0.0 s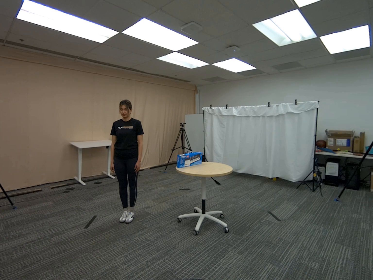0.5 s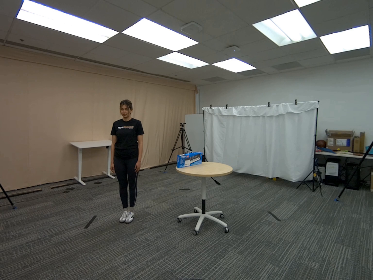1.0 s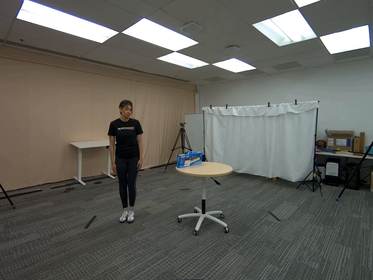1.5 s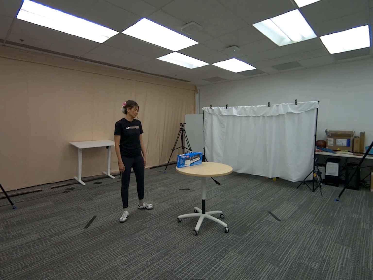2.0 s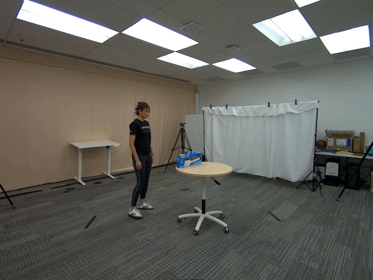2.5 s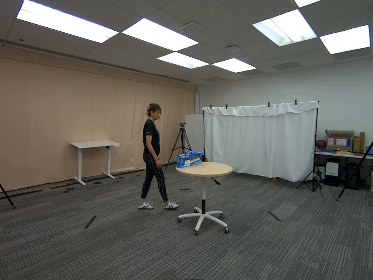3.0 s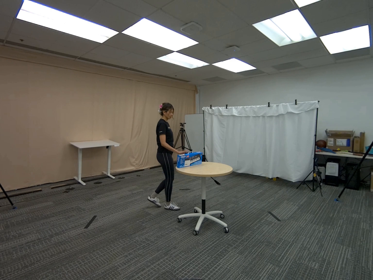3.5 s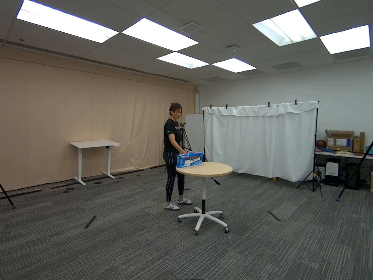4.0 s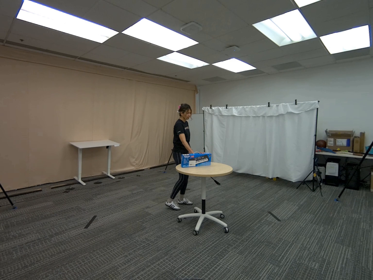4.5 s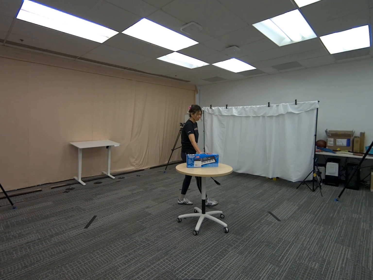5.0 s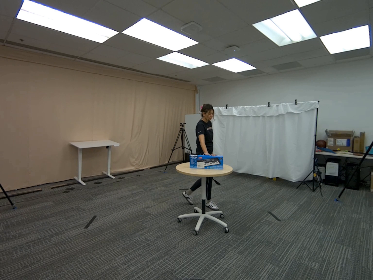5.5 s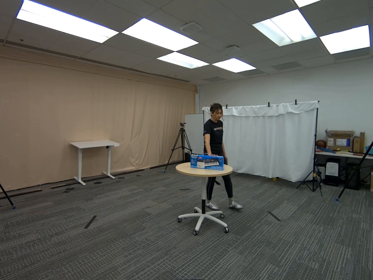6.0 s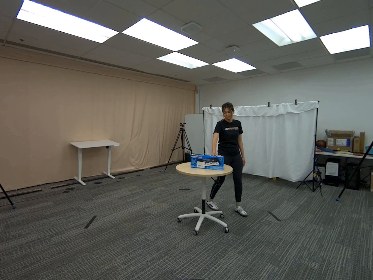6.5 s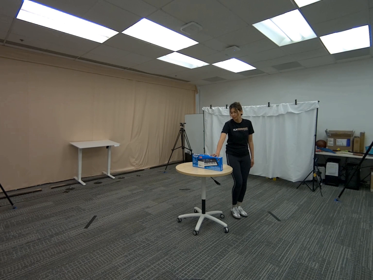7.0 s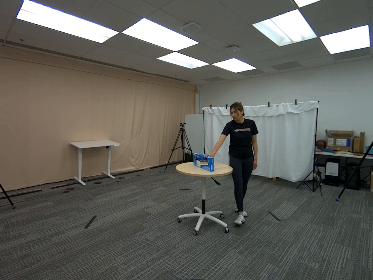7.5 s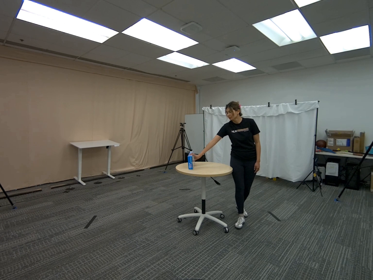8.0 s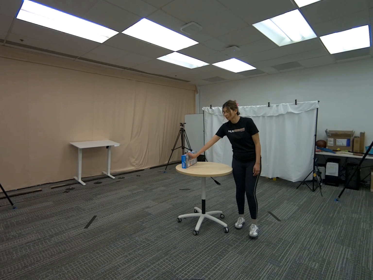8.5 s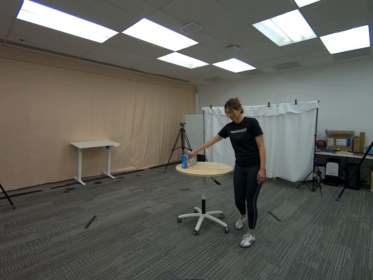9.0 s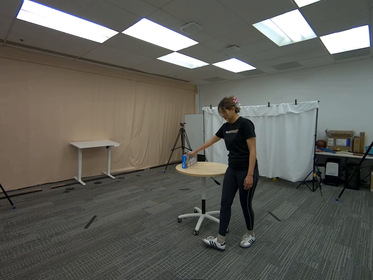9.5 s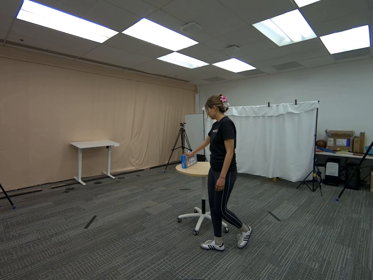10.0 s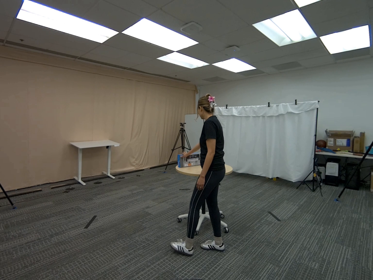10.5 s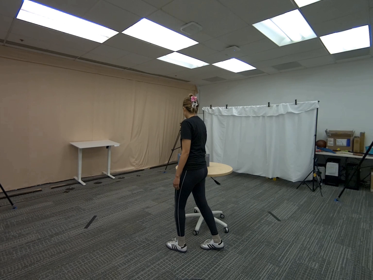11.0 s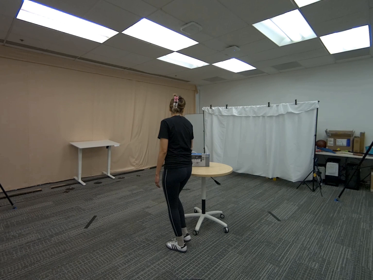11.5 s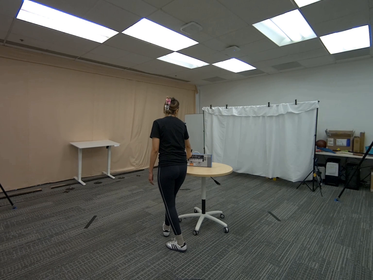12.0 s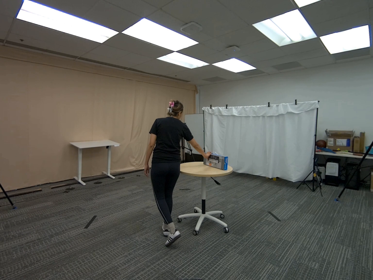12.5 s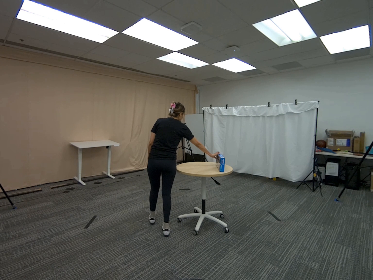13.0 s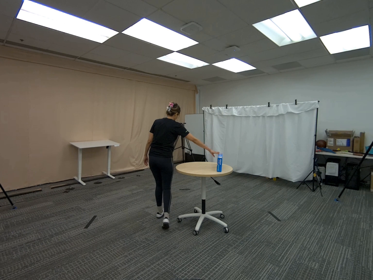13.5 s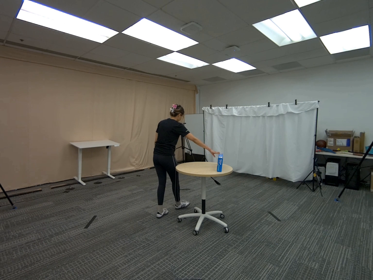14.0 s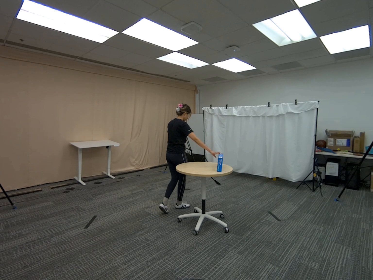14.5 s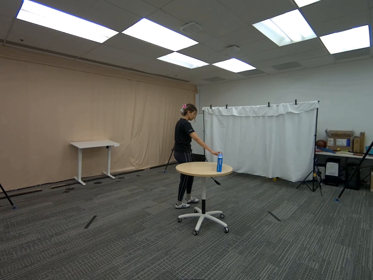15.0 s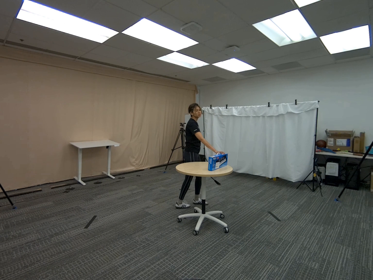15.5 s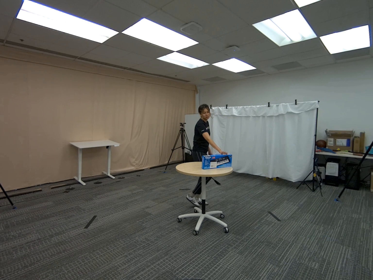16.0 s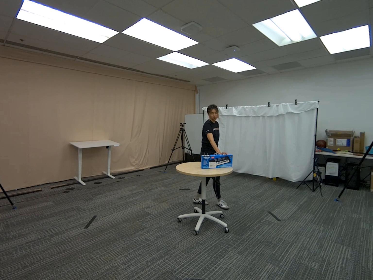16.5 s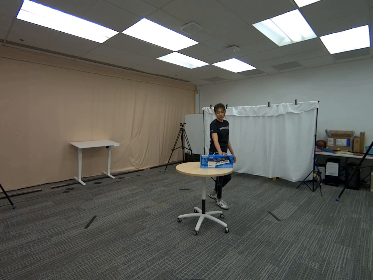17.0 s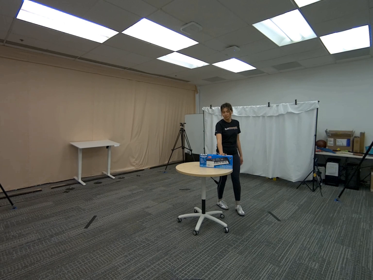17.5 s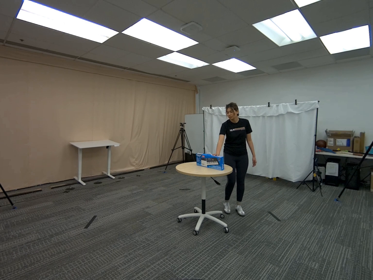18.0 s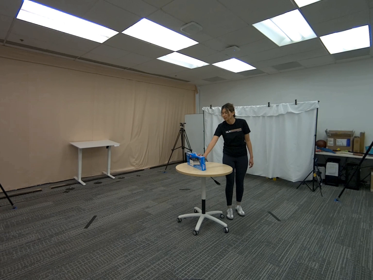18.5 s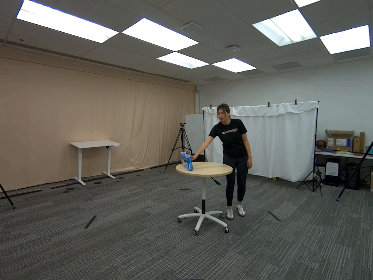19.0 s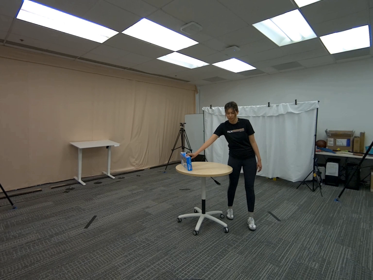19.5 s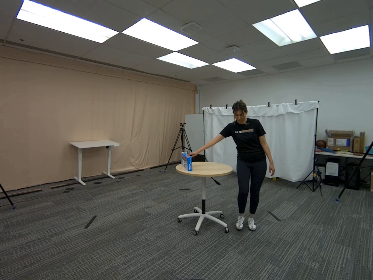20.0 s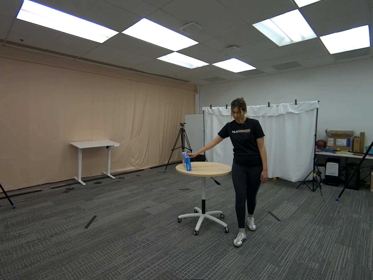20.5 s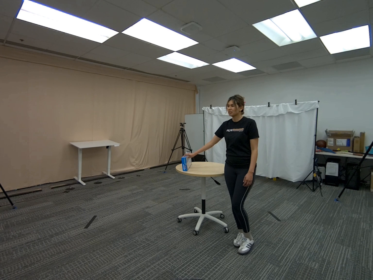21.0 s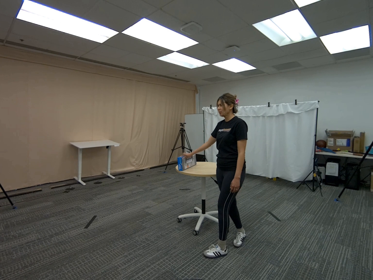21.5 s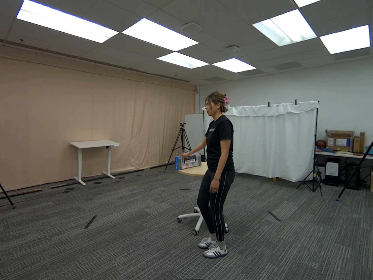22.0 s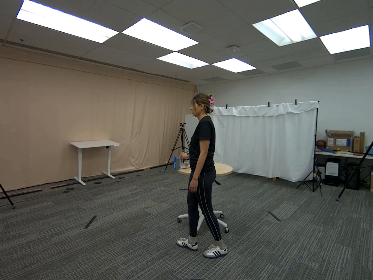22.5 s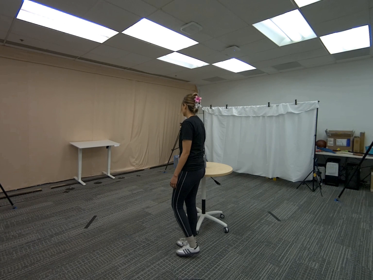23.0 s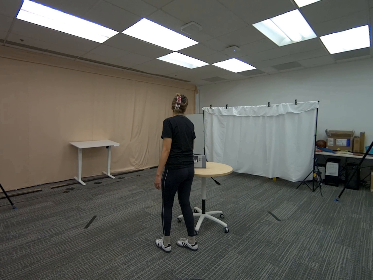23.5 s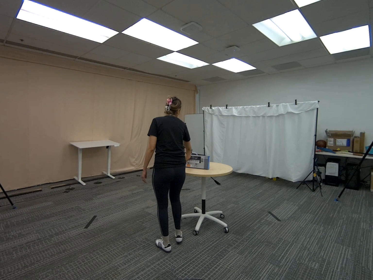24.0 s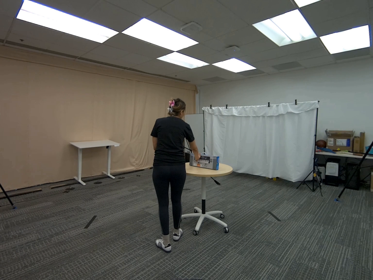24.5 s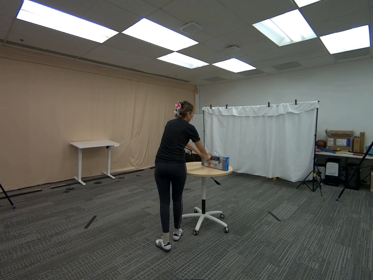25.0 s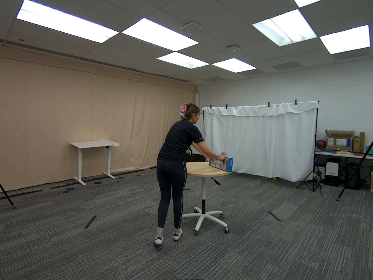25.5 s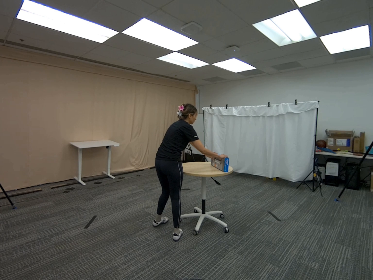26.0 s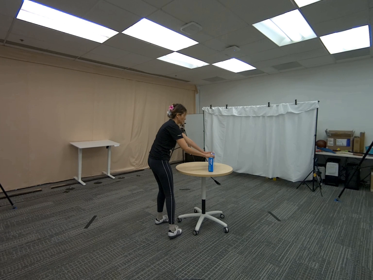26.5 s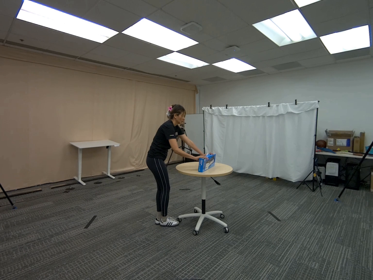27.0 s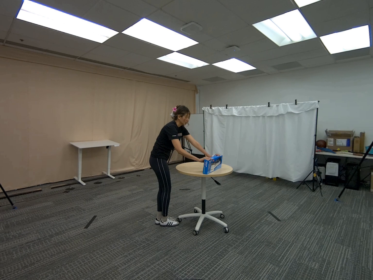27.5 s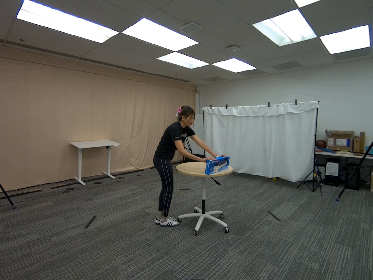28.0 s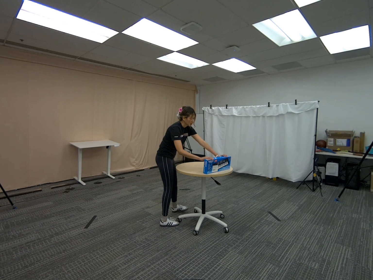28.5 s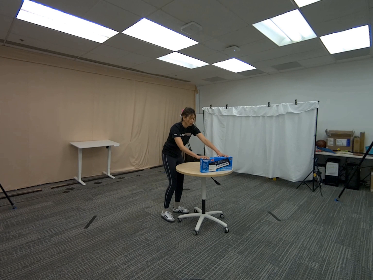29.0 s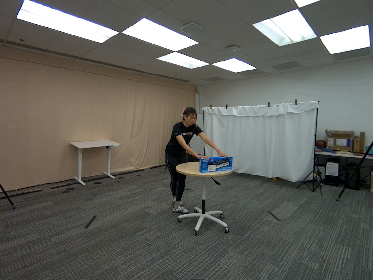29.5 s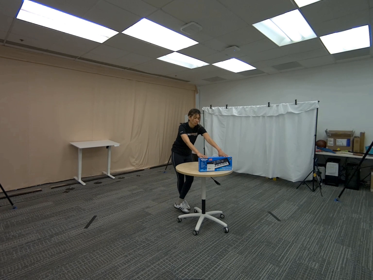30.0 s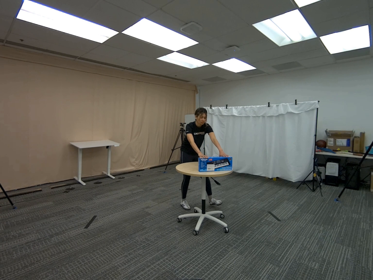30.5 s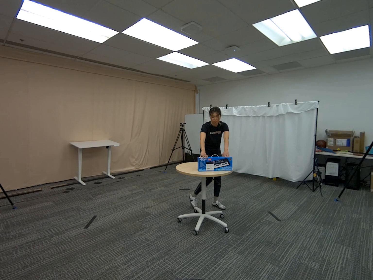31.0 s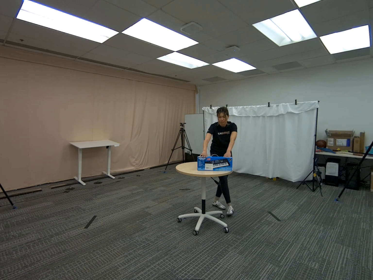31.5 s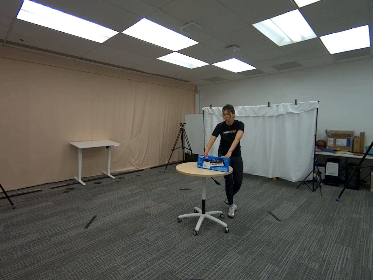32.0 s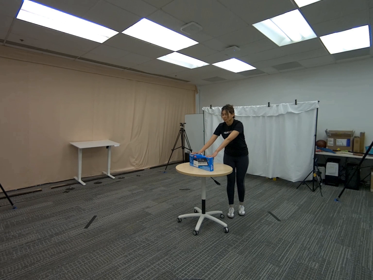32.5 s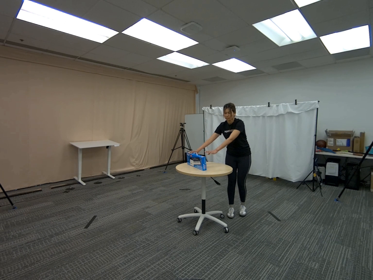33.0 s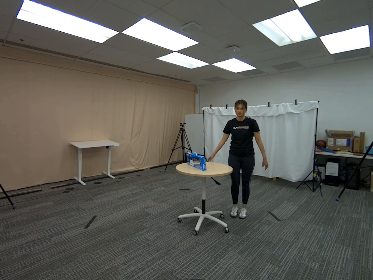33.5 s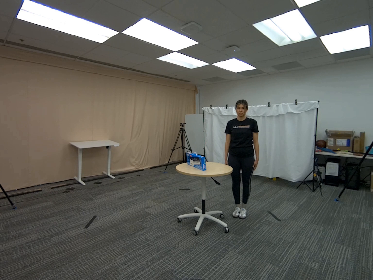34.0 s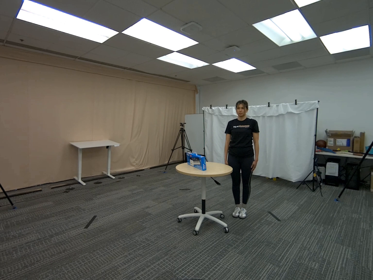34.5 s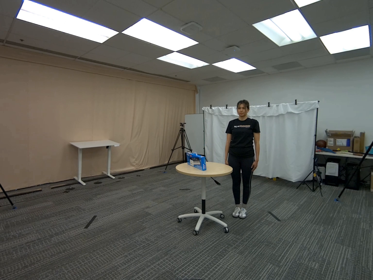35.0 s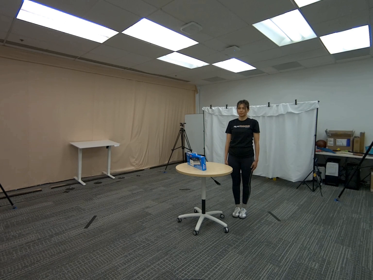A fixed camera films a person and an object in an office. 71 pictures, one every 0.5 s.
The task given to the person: Walk over to the keyboard box on the round table and push the keyboard box away ffrom you as you walk around the round table continue to push the box away from you without losing contact.
